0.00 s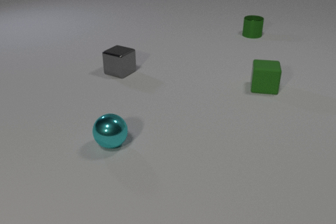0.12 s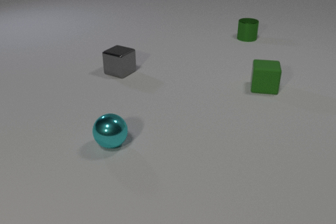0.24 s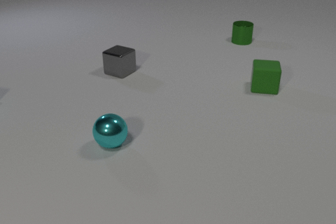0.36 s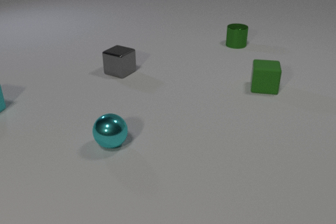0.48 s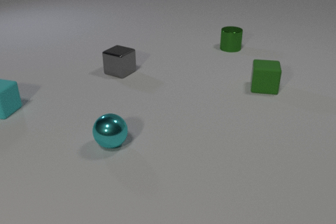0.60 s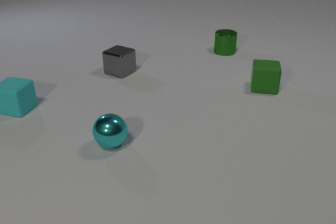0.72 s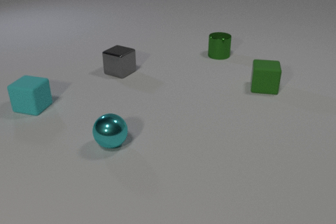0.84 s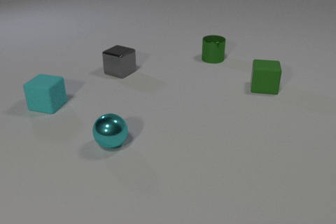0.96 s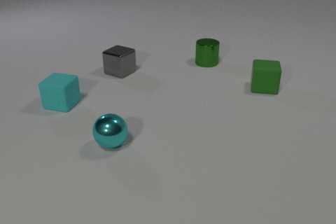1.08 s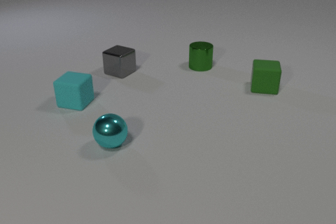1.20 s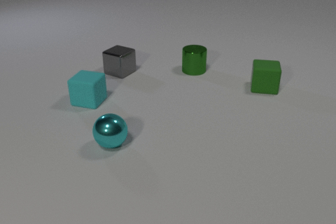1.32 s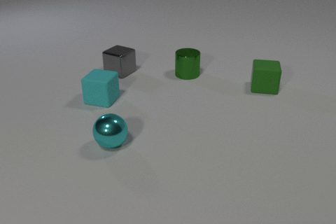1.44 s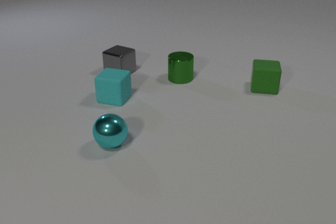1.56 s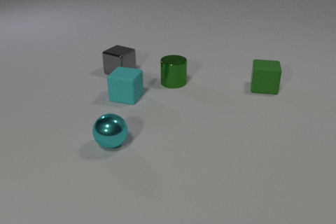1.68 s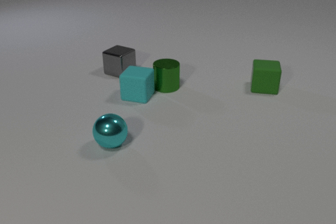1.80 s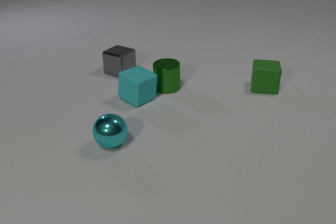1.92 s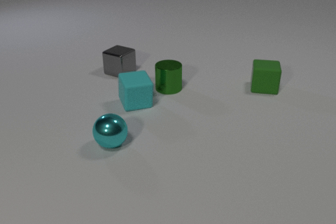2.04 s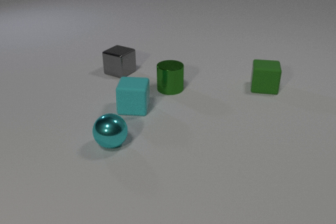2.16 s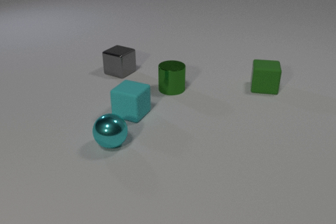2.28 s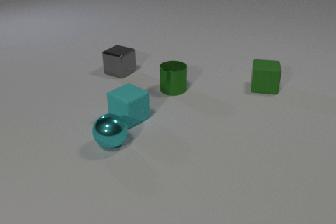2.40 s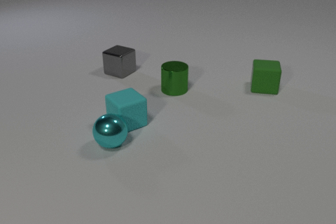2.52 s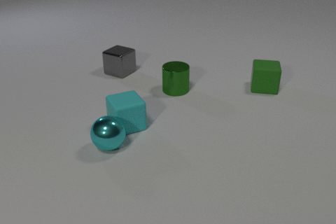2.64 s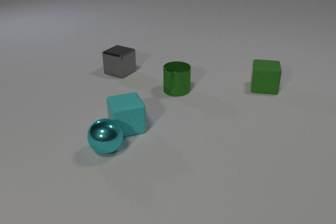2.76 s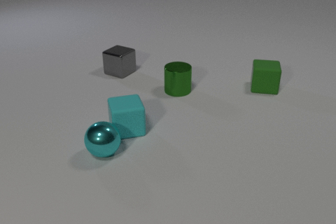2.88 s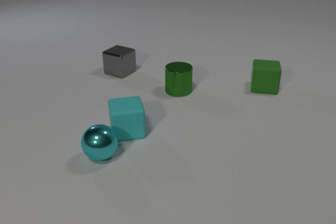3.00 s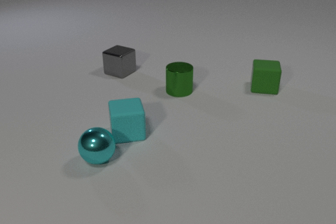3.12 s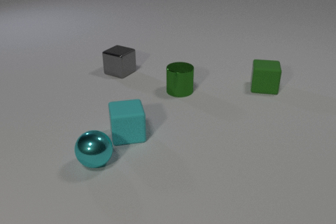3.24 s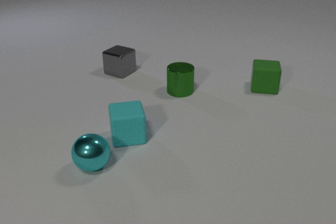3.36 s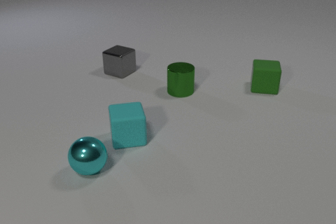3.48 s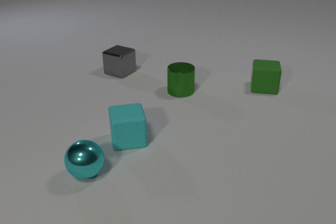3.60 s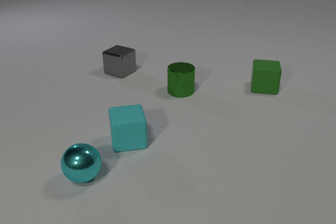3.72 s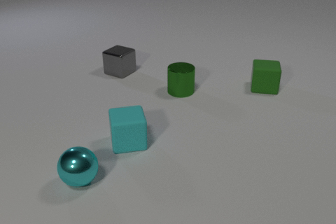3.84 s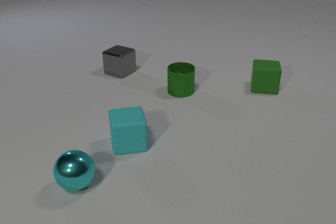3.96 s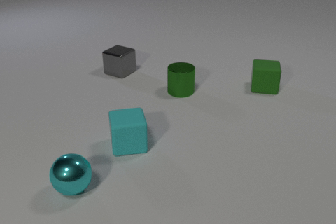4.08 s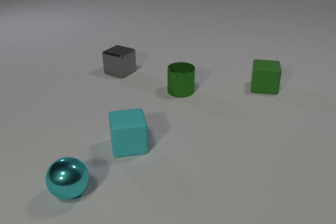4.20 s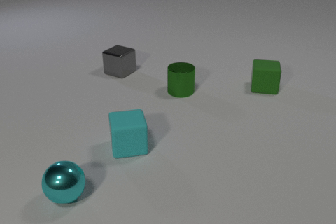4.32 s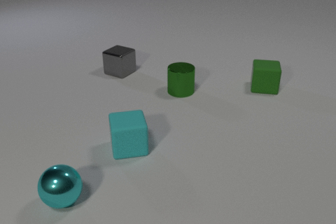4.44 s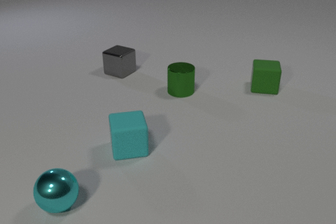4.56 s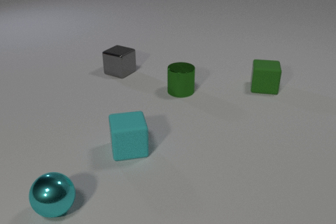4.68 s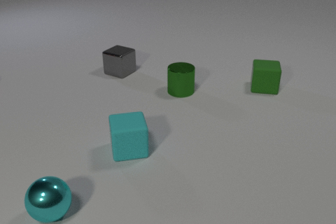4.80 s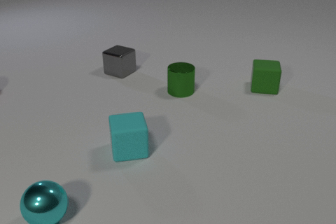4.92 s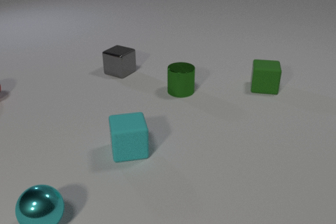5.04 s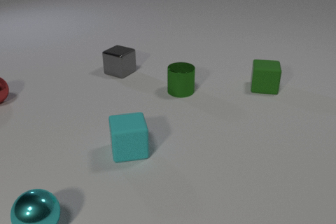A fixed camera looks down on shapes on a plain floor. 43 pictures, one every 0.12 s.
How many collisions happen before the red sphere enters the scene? 2.
How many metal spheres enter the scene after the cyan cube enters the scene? 1.
What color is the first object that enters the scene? cyan.
0.00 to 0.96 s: The green metal cylinder slides toward the camera and to the left. The cyan rubber cube comes in at the left edge, slides to the right.
0.96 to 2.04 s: The green metal cylinder slides toward the camera and to the left. The cyan rubber cube slides to the right, spins clockwise seen from above by about 75 degrees, its near face sliding to the left. The green metal cylinder and the cyan rubber cube collide.
2.04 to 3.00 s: The green metal cylinder slides to the right. The cyan rubber cube slides toward the camera, spins clockwise seen from above by about 75 degrees, its near face sliding to the left. The cyan metal sphere rolls toward the camera and to the left. The cyan rubber cube and the cyan metal sphere collide.
3.00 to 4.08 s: The cyan rubber cube slides toward the camera. The cyan metal sphere rolls toward the camera and to the left.
4.08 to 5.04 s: The cyan rubber cube slides toward the camera. The cyan metal sphere rolls toward the camera and to the left. The red metal sphere comes in at the left edge, rolls toward the camera and to the right.
